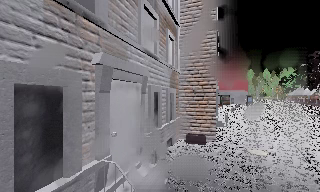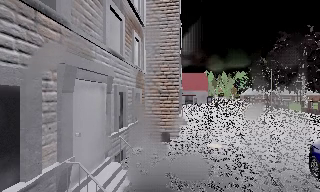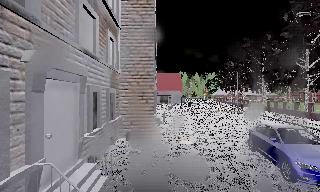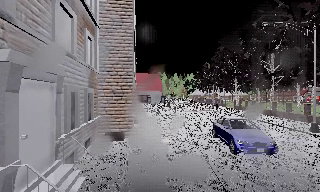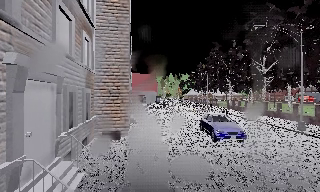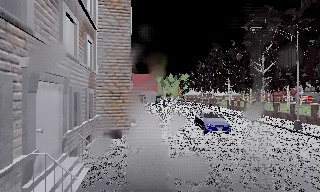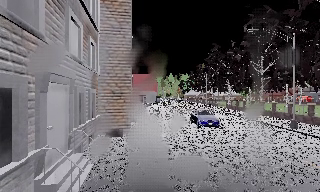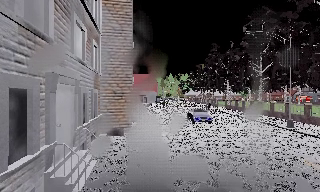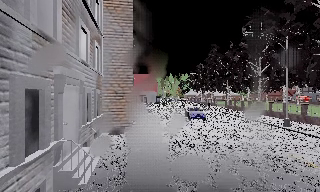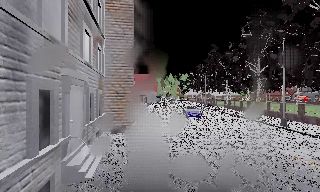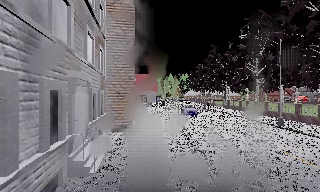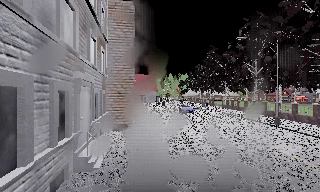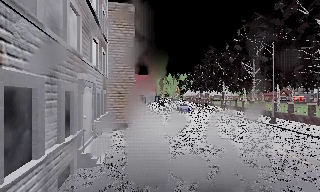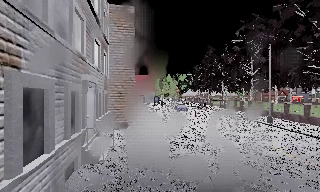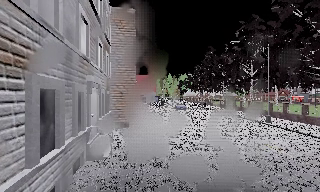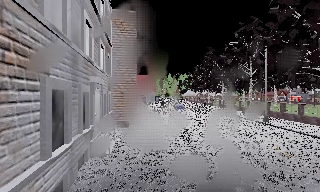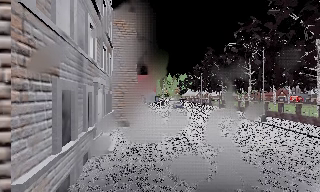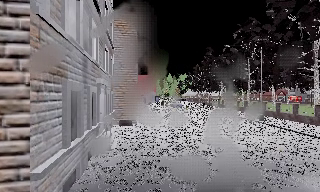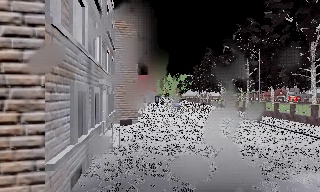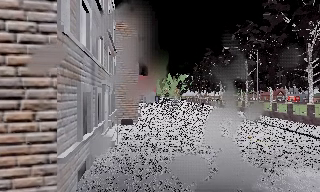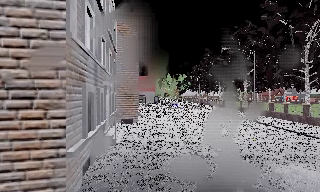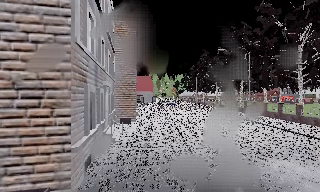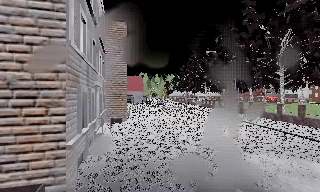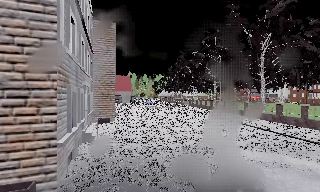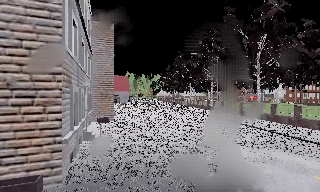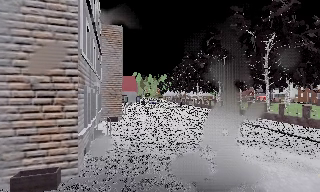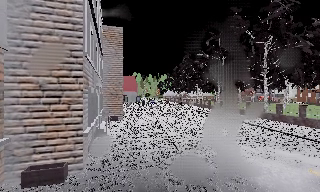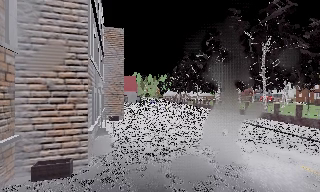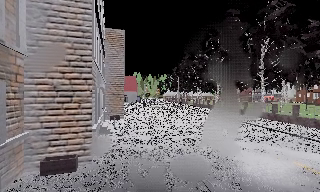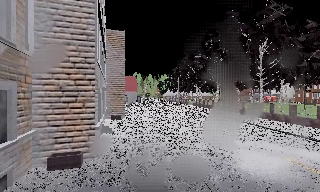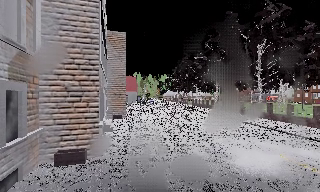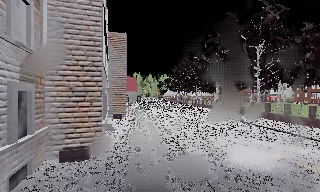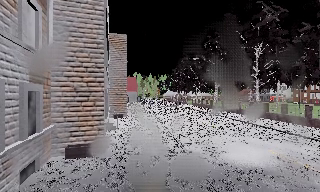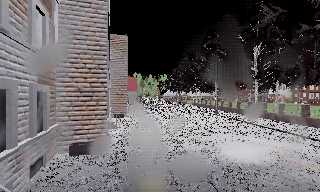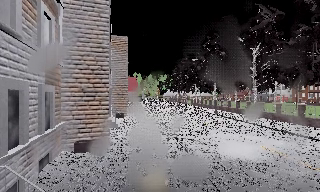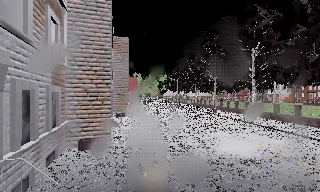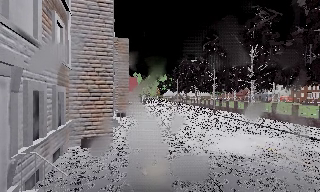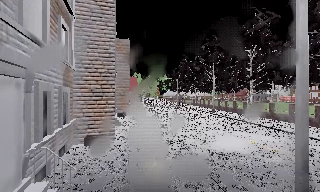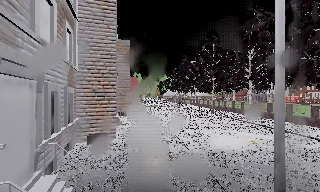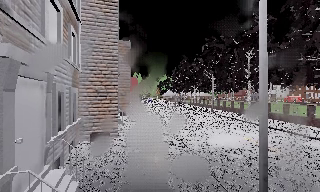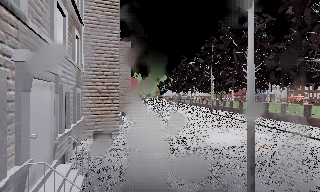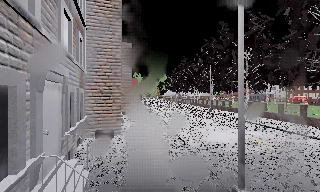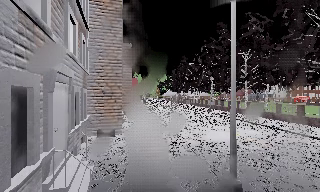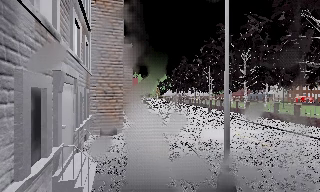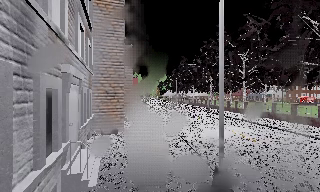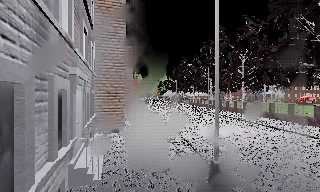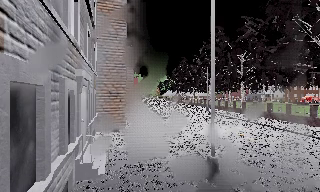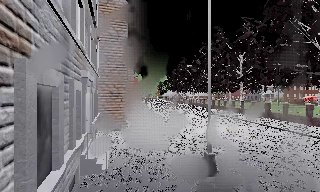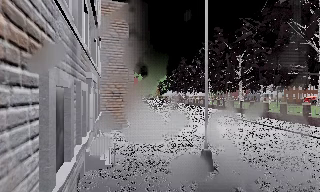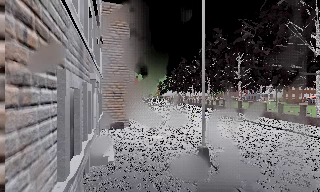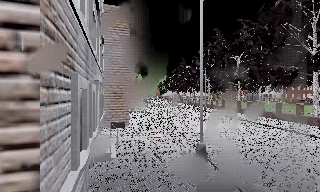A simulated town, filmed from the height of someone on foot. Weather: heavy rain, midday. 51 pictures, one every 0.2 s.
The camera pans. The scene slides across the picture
to the left.
The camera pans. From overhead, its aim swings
clockwise.
0.0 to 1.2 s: The scene slides to the left, as the camera pans about 30 degrees to its right. It travels backward, about 1.5 m, so what stands in front gets smaller.
1.2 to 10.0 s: The camera travels backward, about 15 m, so what stands in front gets smaller.
The film runs backward here.
